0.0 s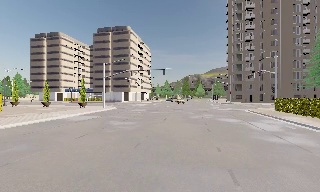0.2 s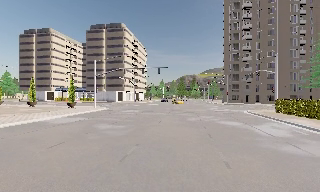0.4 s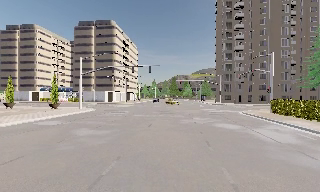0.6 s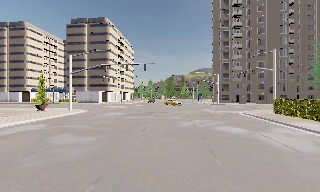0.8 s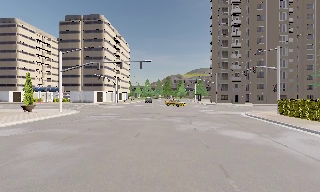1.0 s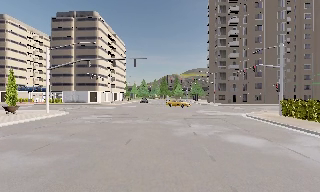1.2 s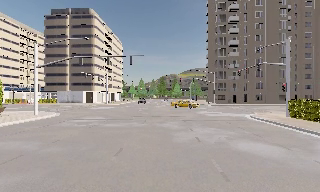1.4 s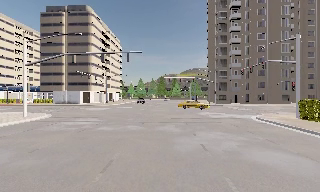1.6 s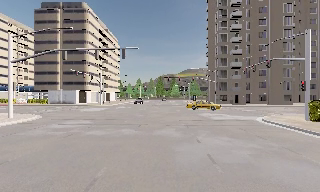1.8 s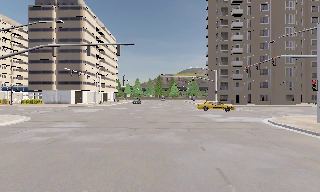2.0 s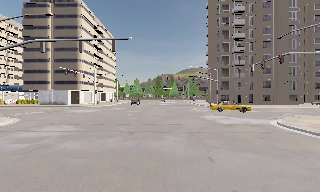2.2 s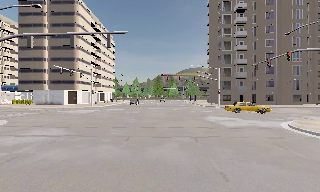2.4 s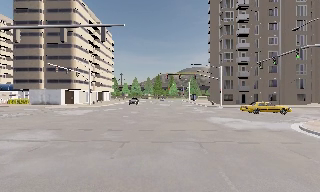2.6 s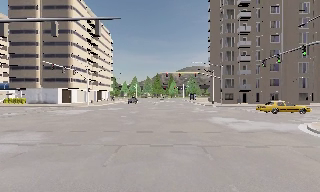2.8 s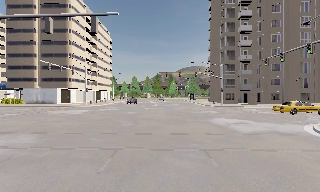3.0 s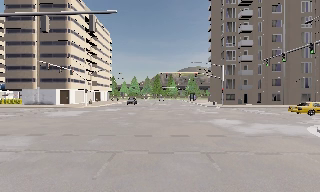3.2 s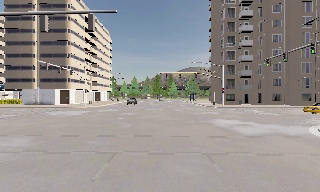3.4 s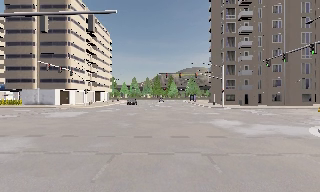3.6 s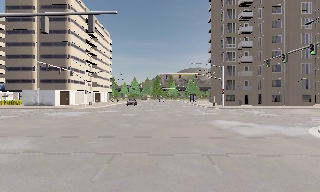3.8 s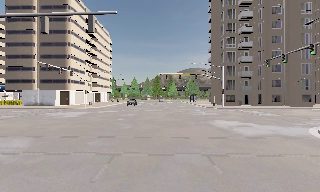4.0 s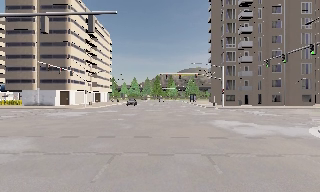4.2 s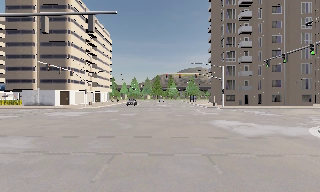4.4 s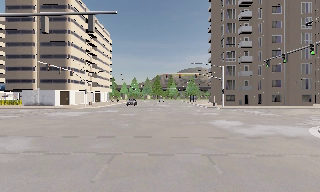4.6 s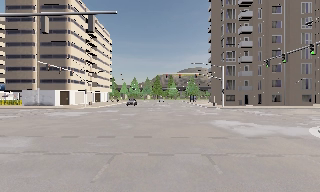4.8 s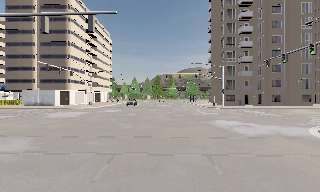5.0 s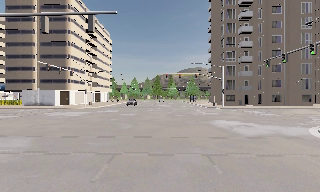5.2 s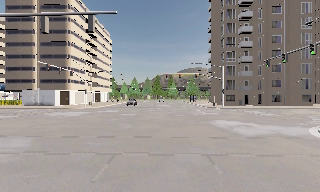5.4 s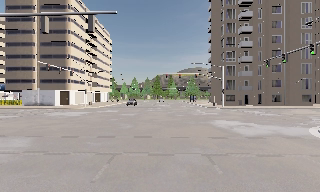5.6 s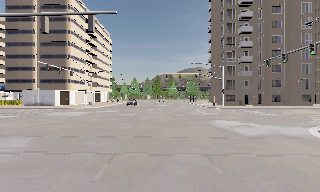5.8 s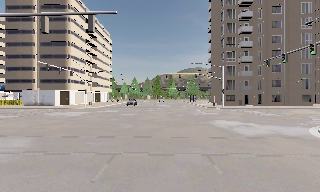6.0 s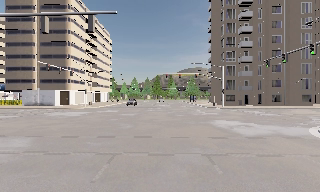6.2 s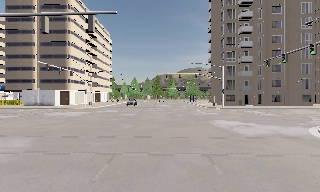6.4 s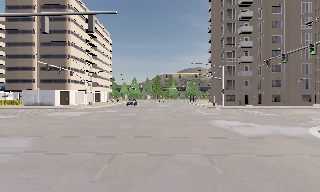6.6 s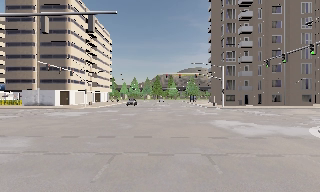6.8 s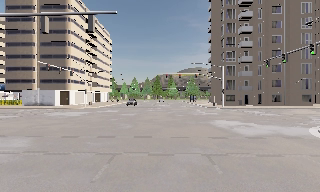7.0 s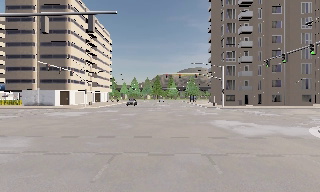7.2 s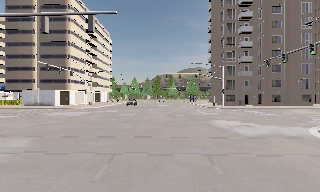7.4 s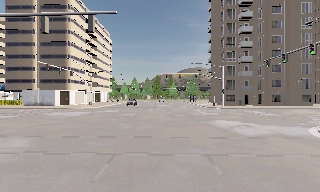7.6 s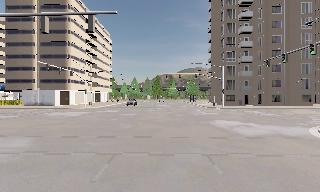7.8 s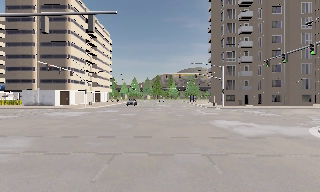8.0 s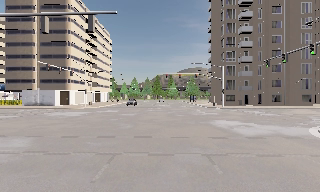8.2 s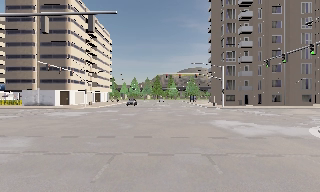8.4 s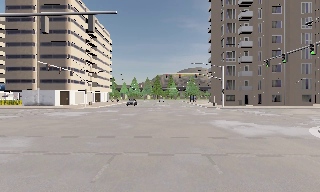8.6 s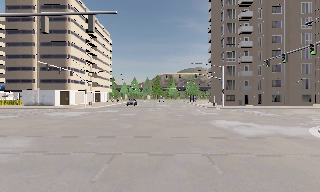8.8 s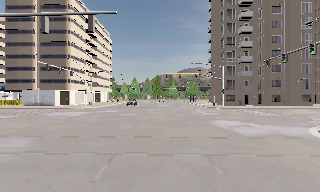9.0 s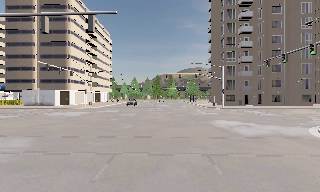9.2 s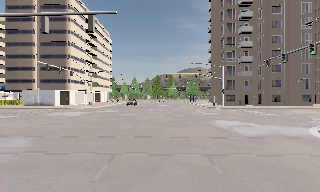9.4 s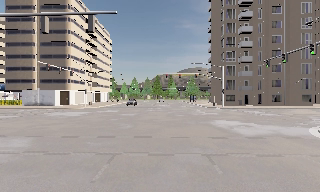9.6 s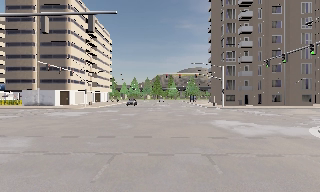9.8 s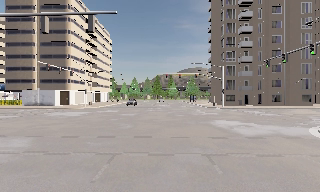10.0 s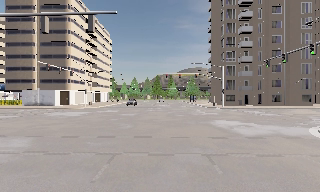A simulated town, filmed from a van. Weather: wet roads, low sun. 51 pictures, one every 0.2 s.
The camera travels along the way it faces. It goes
forward.
0.0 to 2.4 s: The camera travels forward, about 16 m, so what stands in front looms larger.
2.4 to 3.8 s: The camera travels forward, about 1.5 m, so what stands in front looms larger. It loses speed.
3.8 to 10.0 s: The camera keeps its place and its aim.
The film runs forward here.
